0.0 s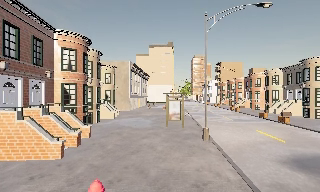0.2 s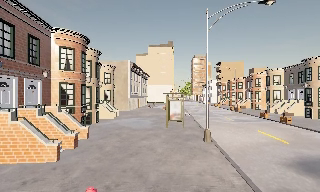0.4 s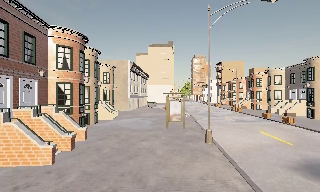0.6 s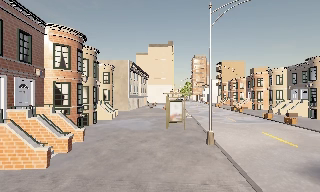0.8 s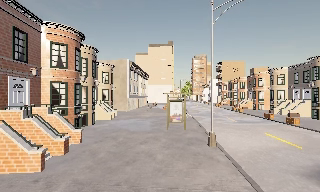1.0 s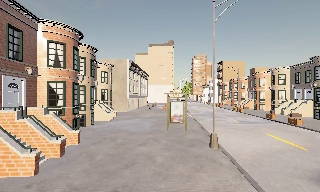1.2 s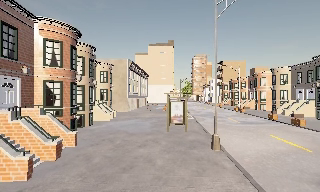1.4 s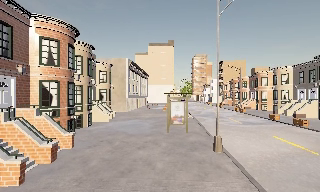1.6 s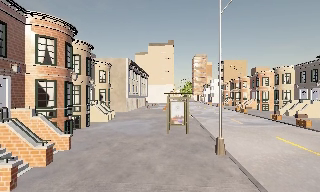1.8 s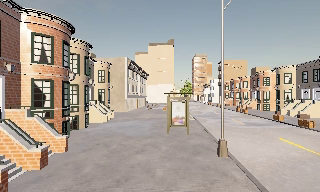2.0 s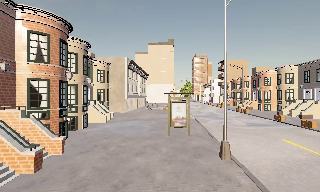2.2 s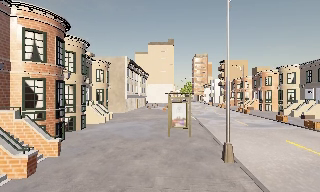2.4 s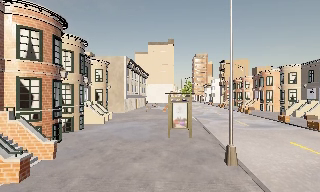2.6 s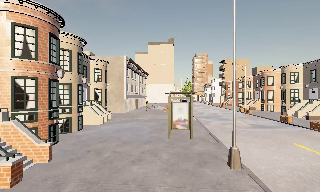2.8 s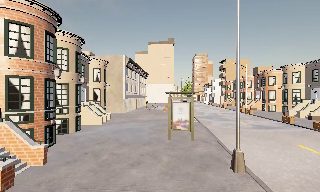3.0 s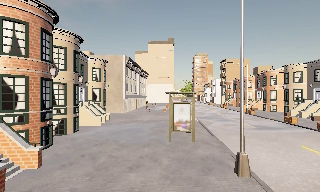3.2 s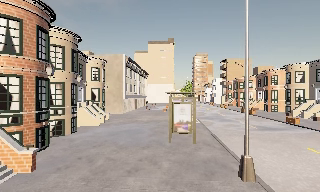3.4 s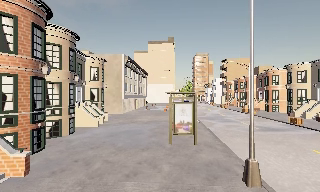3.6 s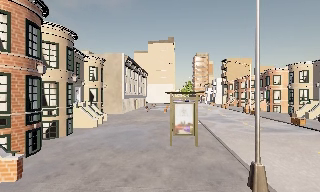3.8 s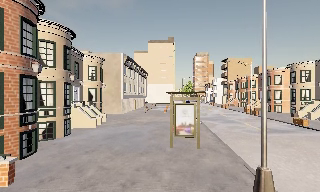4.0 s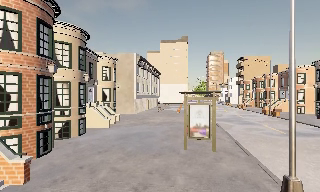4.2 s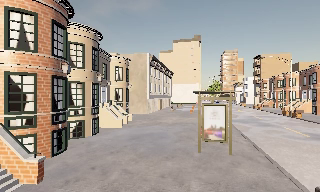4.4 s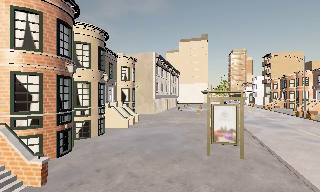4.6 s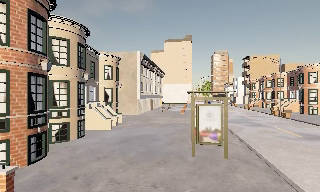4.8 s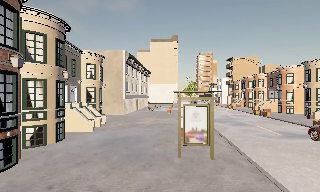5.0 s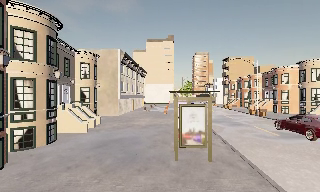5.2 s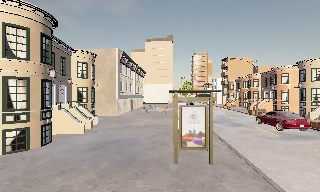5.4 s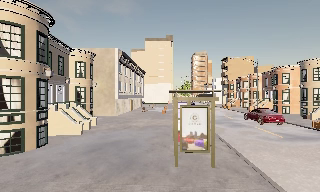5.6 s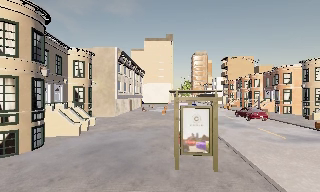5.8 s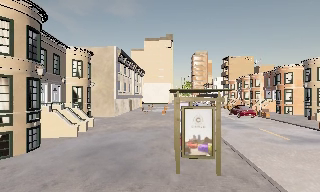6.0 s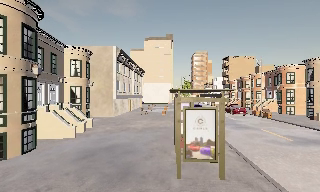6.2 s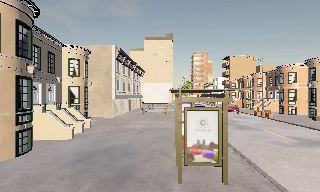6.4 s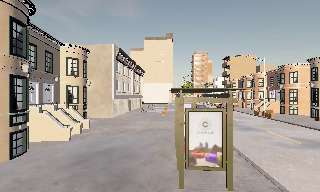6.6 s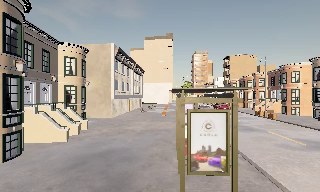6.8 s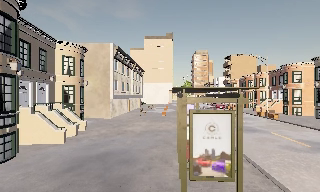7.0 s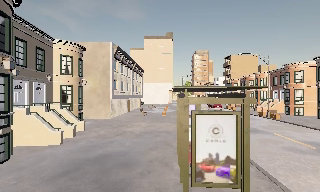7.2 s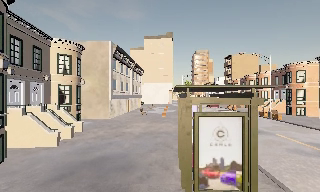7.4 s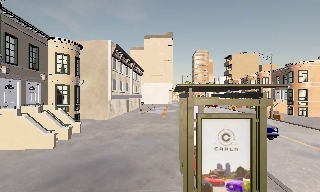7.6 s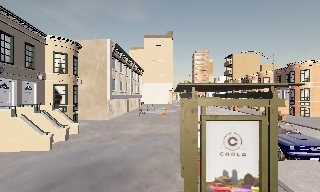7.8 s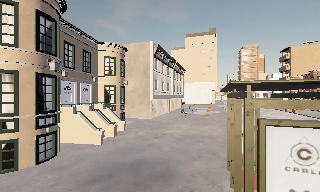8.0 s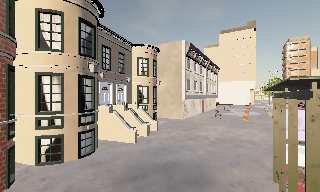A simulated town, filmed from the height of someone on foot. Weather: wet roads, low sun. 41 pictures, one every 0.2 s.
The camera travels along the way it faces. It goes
forward.
0.0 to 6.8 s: The camera travels forward, about 9 m, so what stands in front looms larger.
6.8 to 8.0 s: The camera swings to its left by about 25 degrees, and the scene slides to the right. It travels forward, about 1.5 m, so what stands in front looms larger.
The film runs forward here.
